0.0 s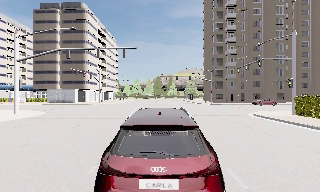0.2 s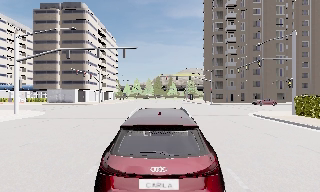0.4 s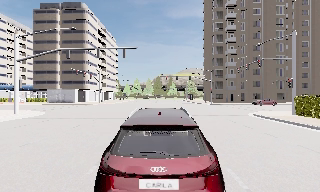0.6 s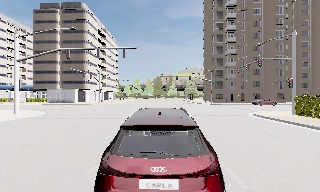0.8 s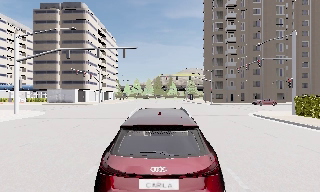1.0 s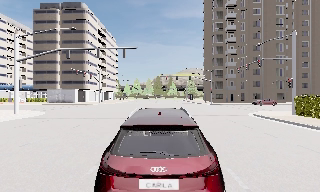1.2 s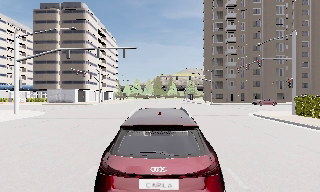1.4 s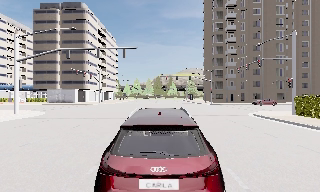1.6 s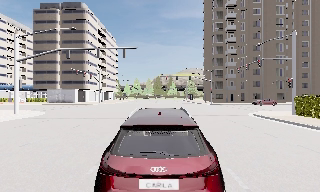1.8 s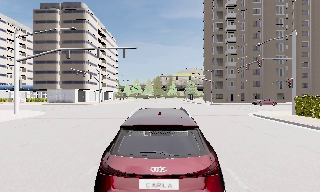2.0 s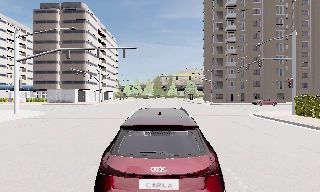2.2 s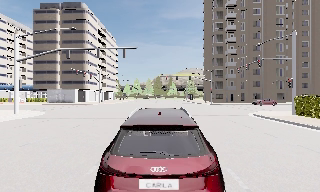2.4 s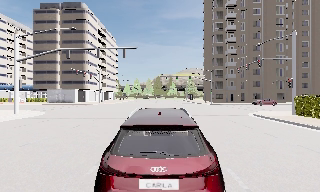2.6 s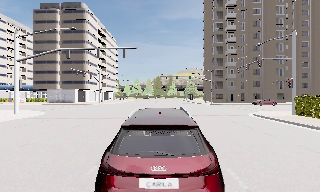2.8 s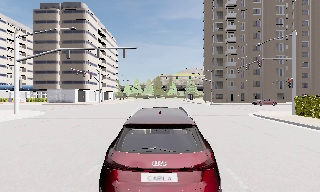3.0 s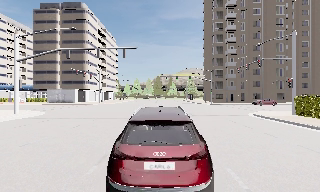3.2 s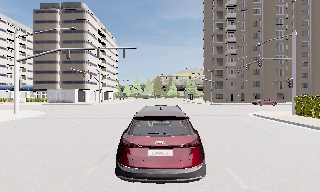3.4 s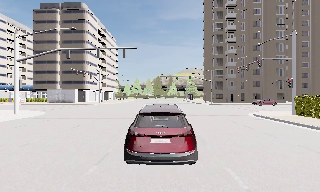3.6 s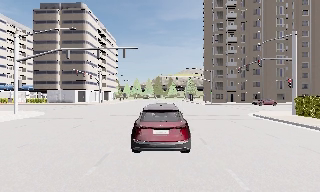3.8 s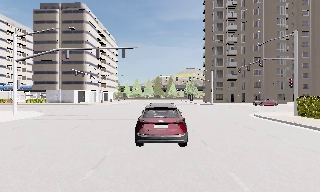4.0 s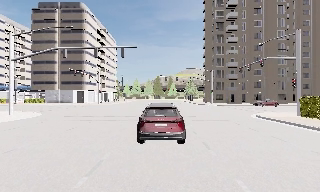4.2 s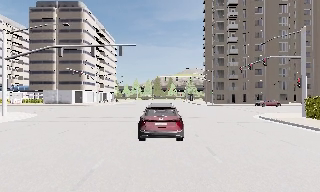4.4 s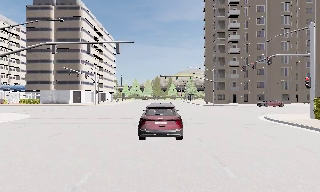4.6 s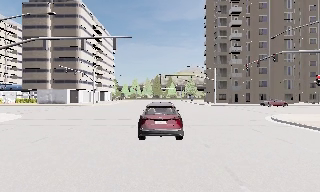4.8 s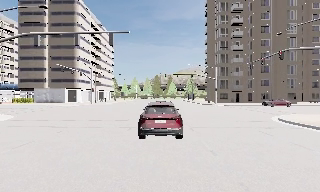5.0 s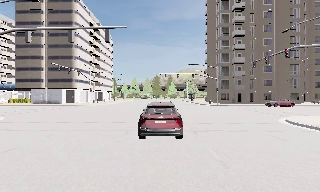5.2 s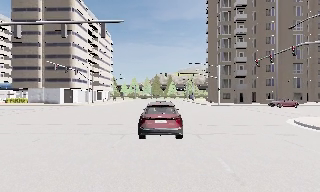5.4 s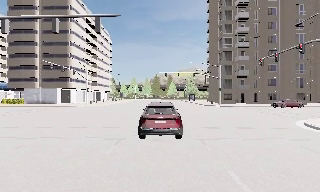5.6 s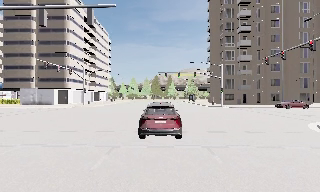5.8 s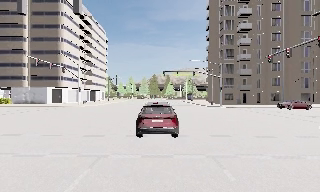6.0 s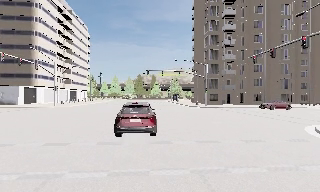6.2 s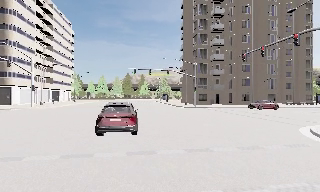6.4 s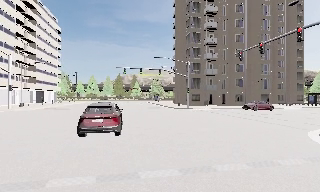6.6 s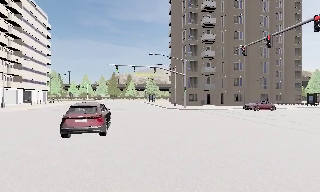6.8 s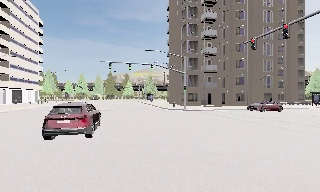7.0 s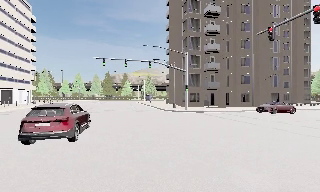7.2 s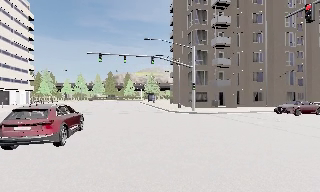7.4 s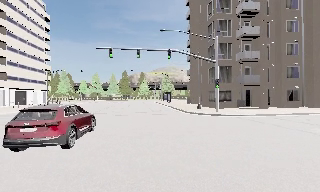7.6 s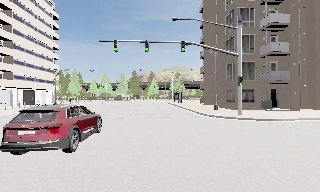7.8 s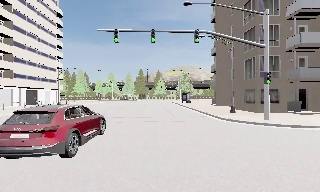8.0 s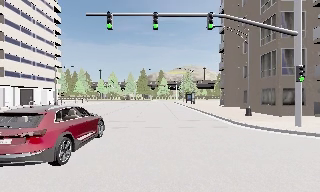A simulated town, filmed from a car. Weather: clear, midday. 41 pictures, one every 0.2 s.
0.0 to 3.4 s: The camera keeps its place and its aim.
3.4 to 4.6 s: The camera travels forward, about 3 m, so what stands in front looms larger. It gains speed.
4.6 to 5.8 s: The camera travels forward, about 5 m, so what stands in front looms larger.
5.8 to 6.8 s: The scene slides to the left, as the camera pans about 15 degrees to its right. It travels forward, about 7 m, so what stands in front looms larger. It gains speed.
6.8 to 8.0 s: The scene slides to the right, as the camera pans about 15 degrees to its left. It travels forward, about 13 m, so what stands in front looms larger.
The film runs forward here.
